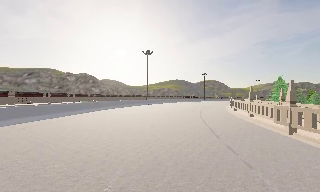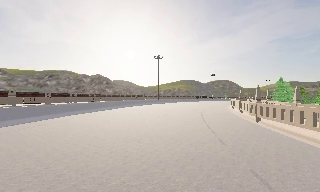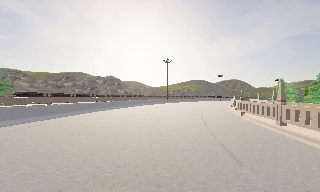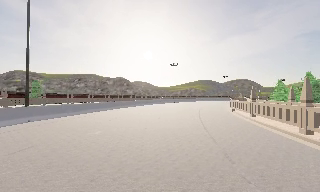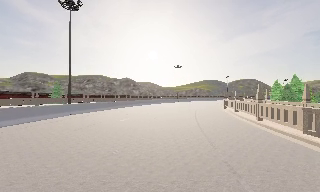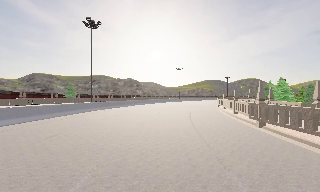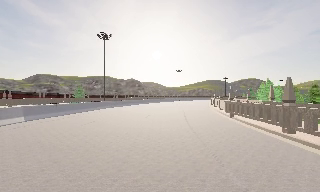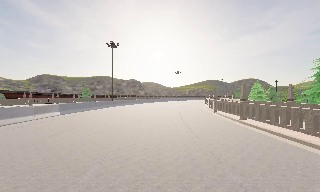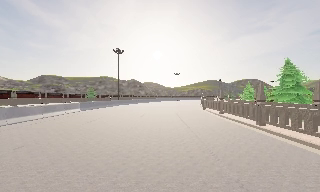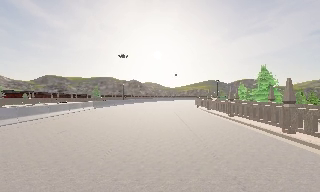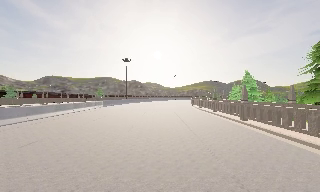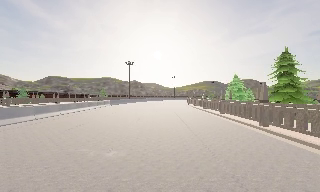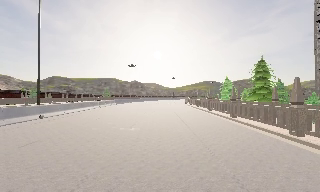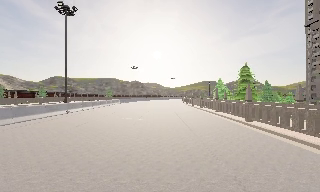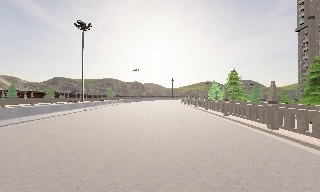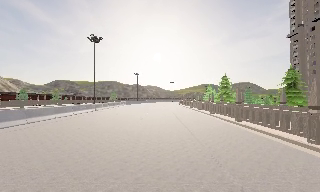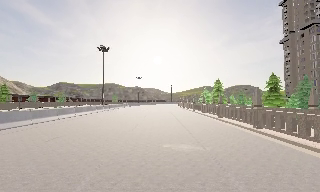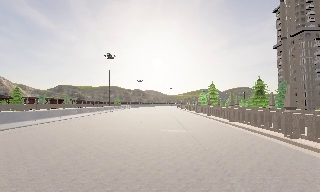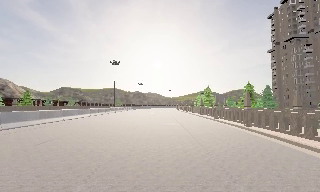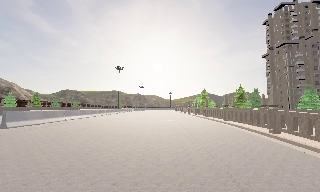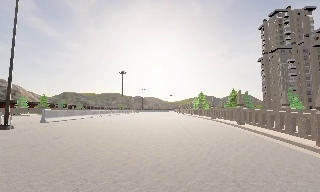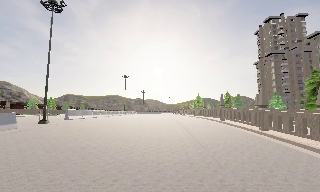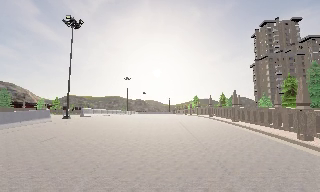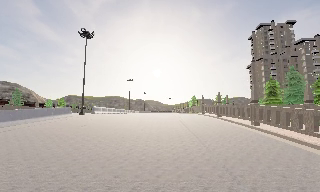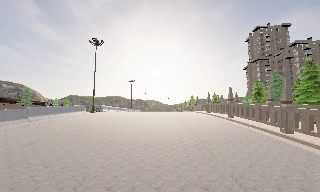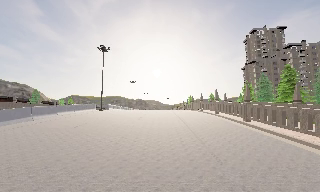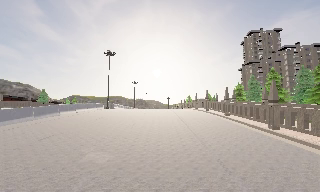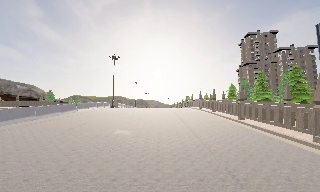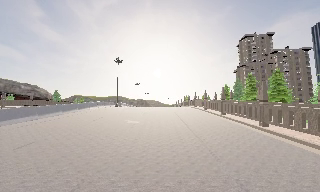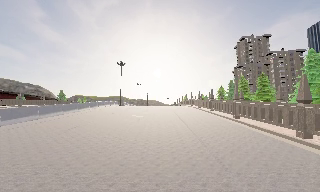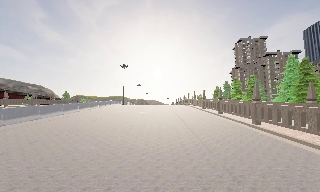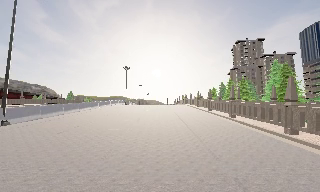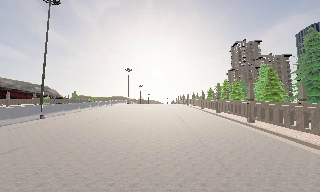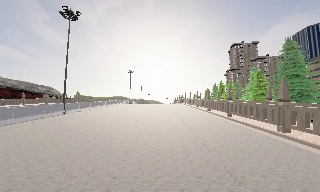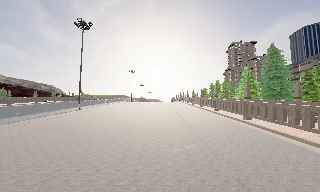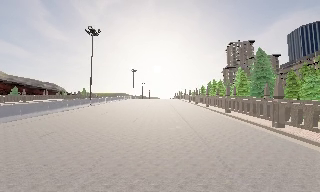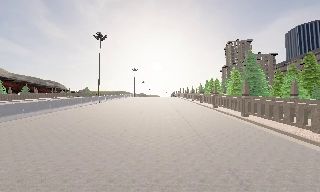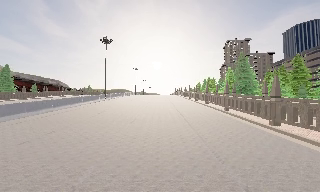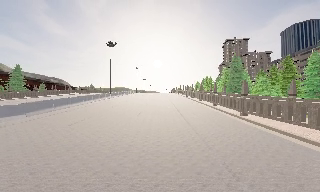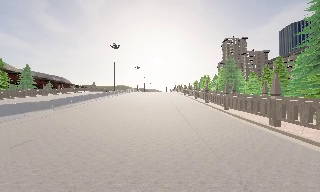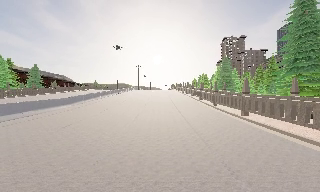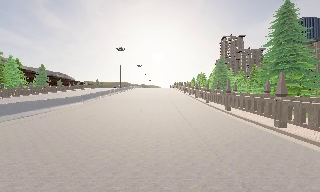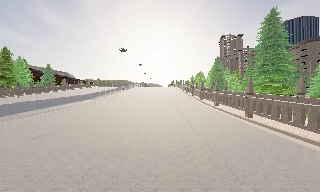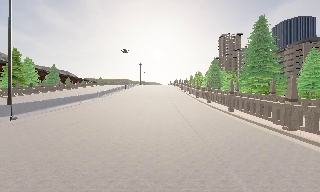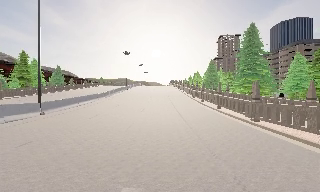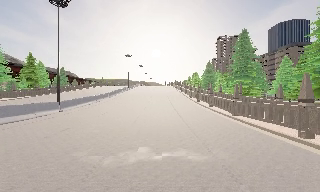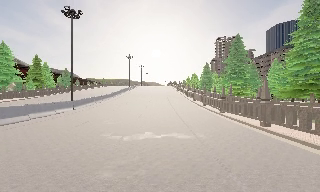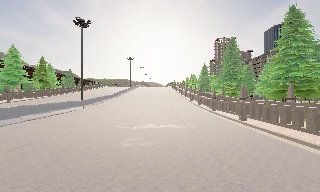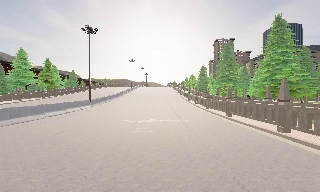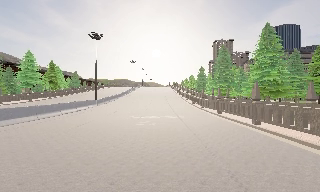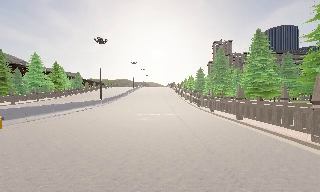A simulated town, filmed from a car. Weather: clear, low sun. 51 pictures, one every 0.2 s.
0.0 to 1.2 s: The camera swings to its left by about 15 degrees, and the scene slides to the right. It travels backward, about 25 m, so what stands in front gets smaller.
1.2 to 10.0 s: The camera travels backward, about 145 m, so what stands in front gets smaller.
The film runs backward here.
